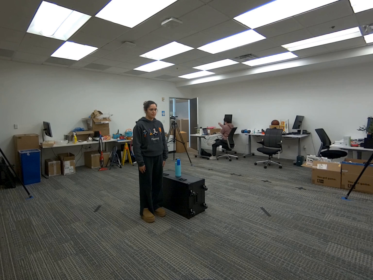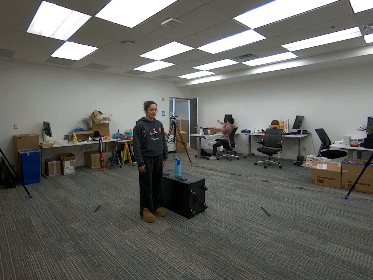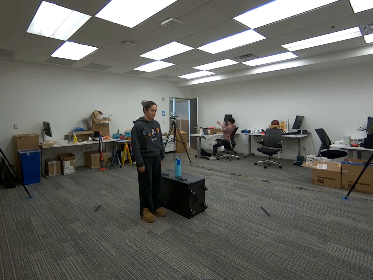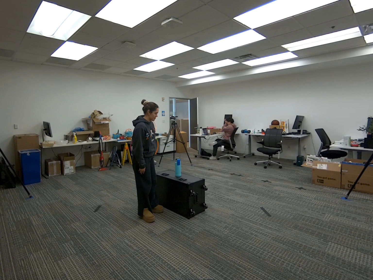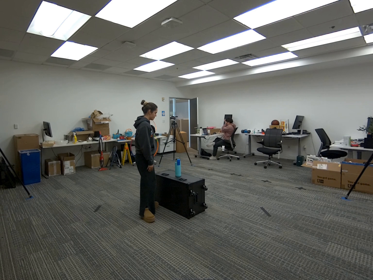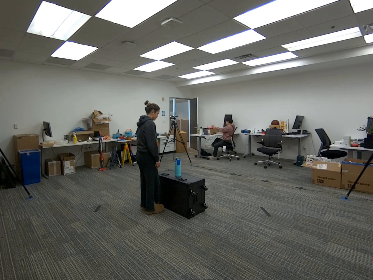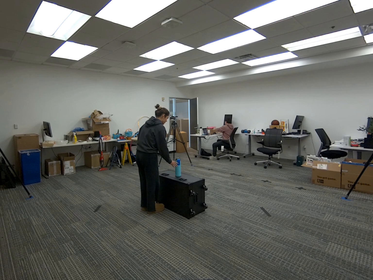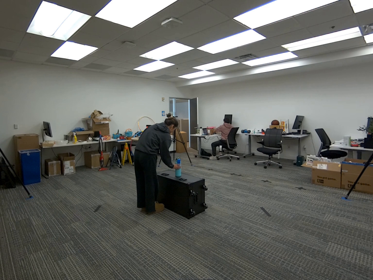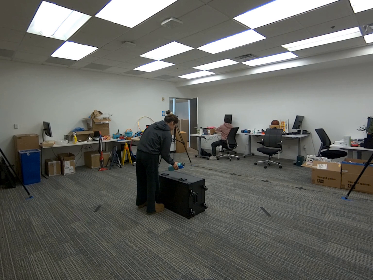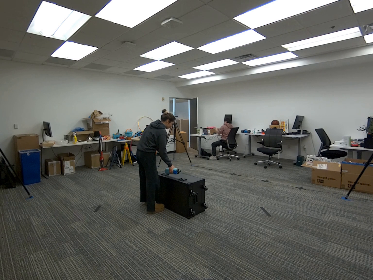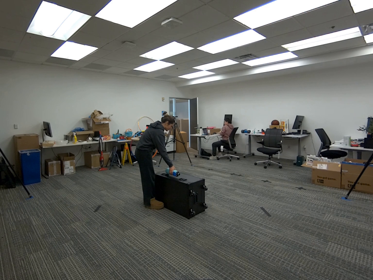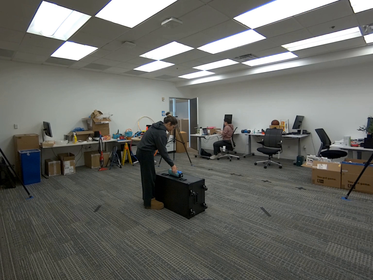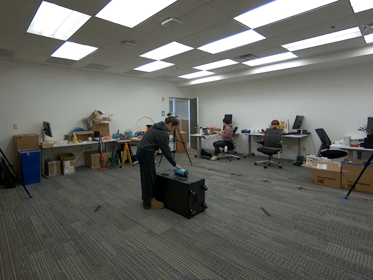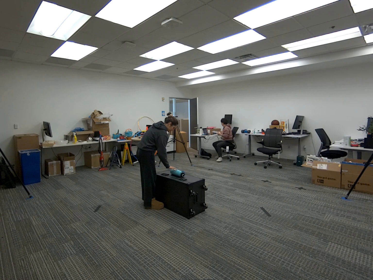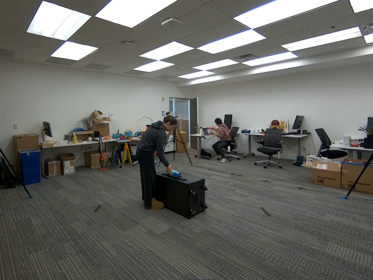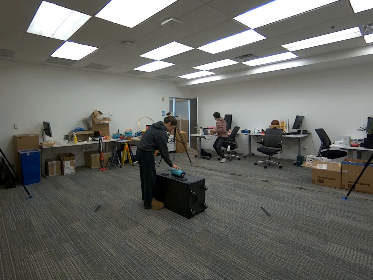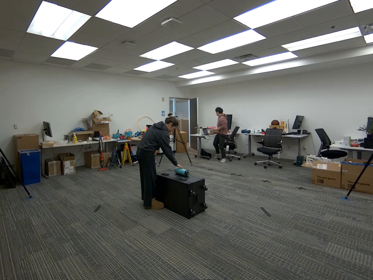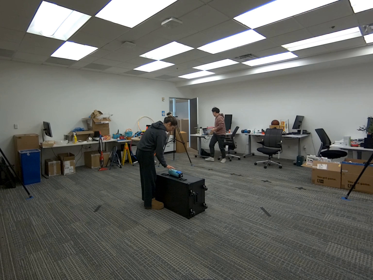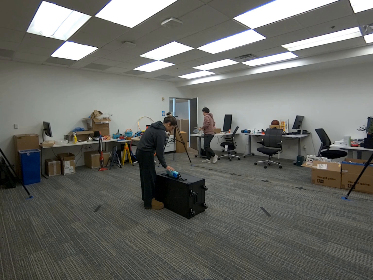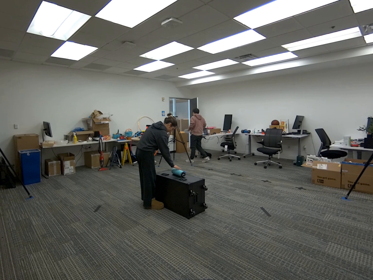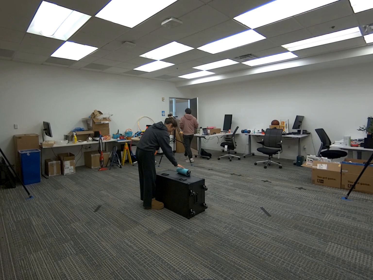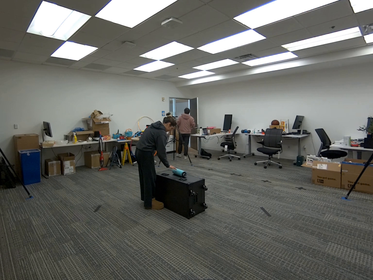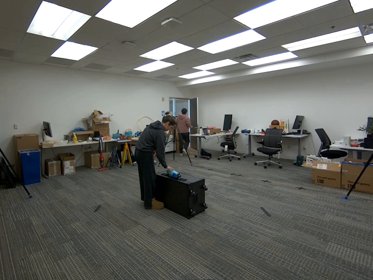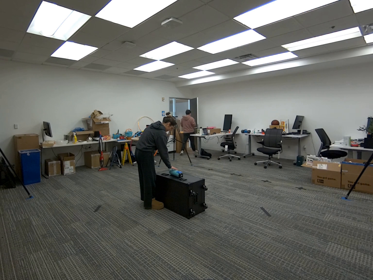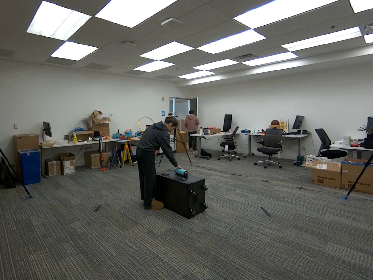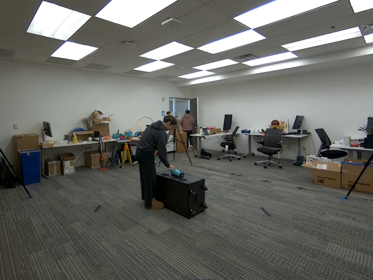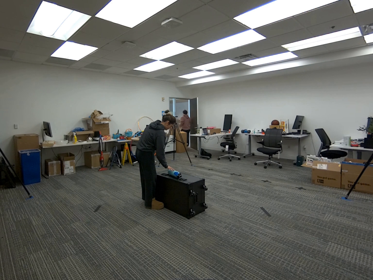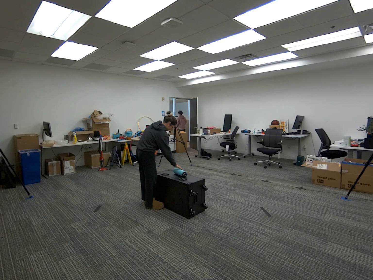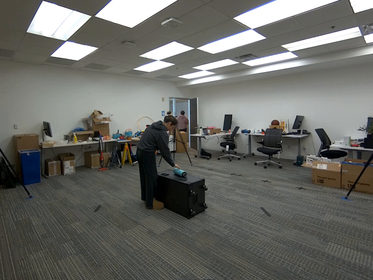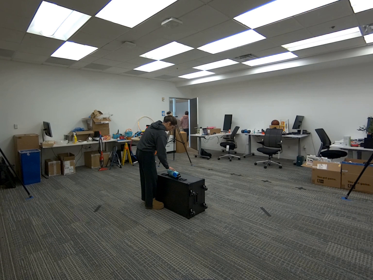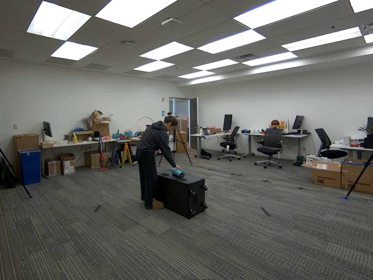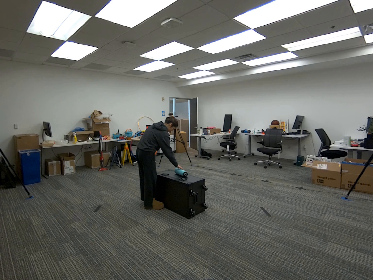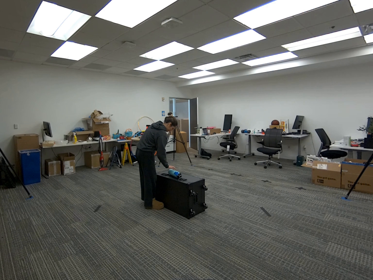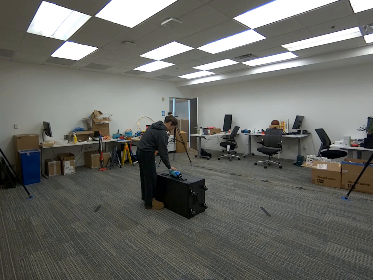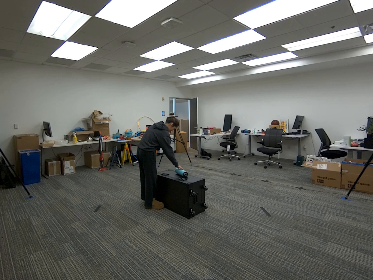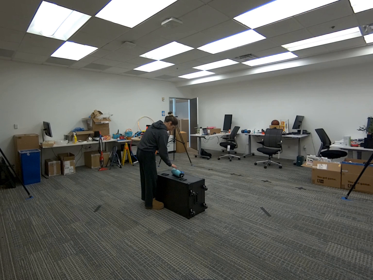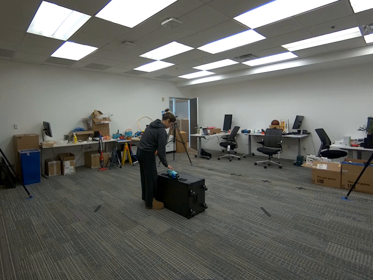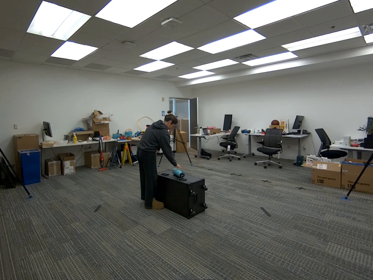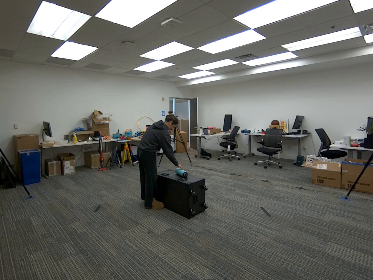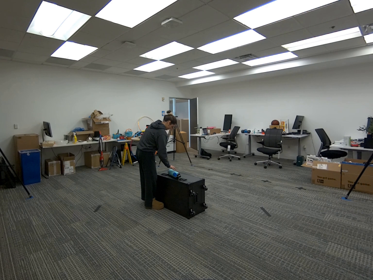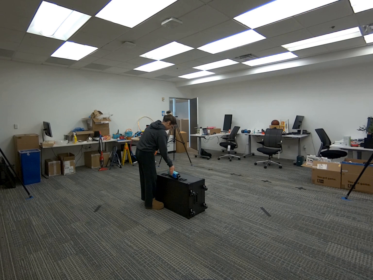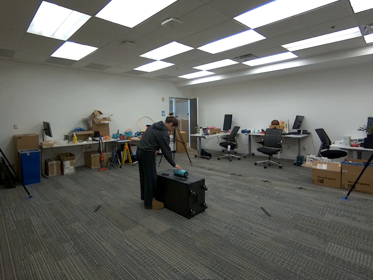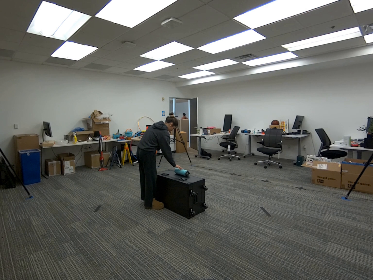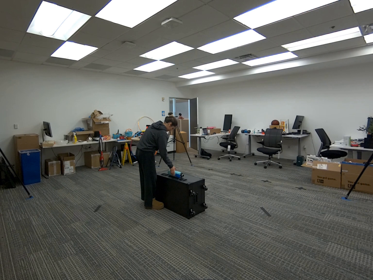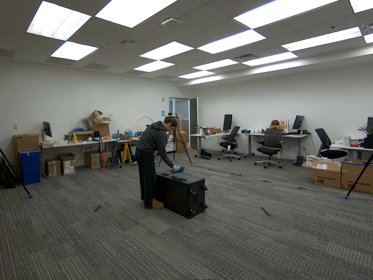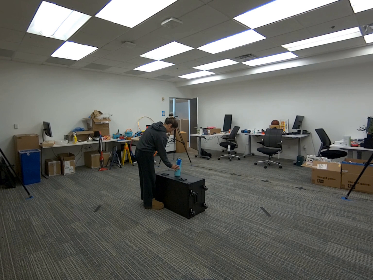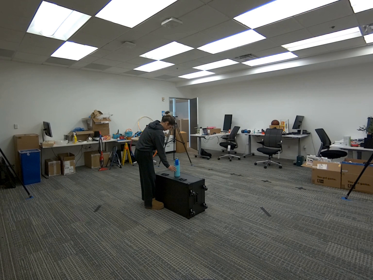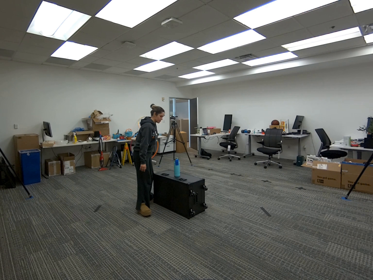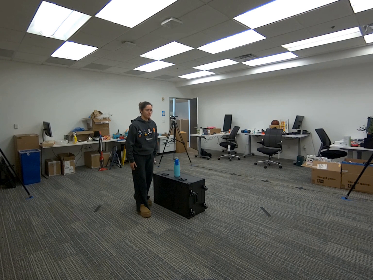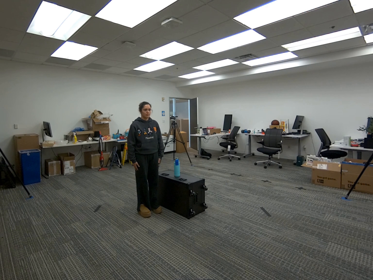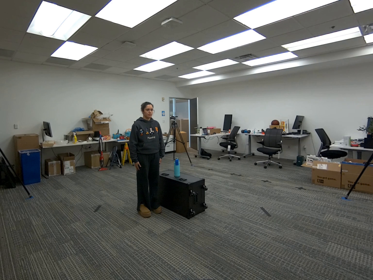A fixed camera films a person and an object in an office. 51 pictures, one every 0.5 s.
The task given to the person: Walk to the cyan water bottle on the G1 box. Pick it up with your right hand and place it on its side. Then use both hands to gently push it so it rolls across the box.
